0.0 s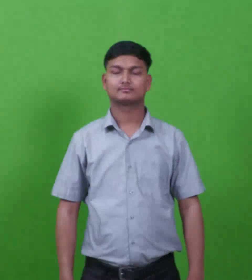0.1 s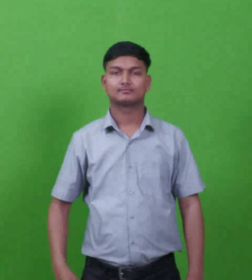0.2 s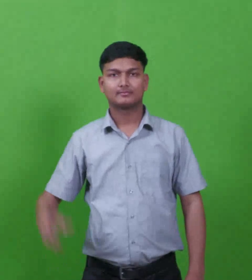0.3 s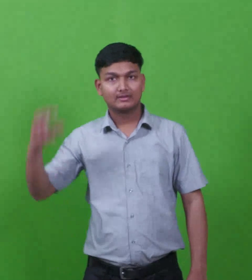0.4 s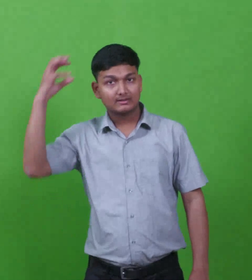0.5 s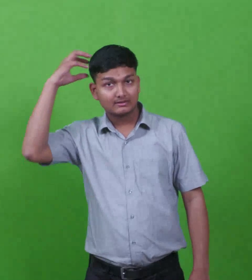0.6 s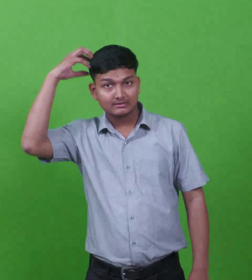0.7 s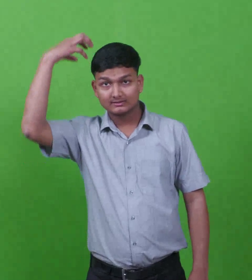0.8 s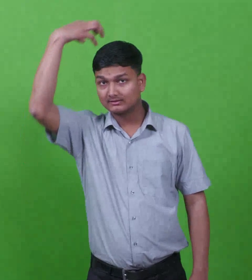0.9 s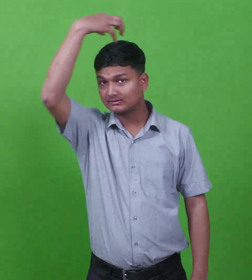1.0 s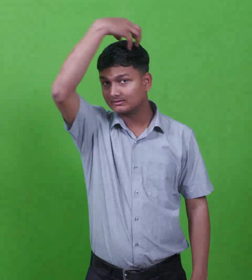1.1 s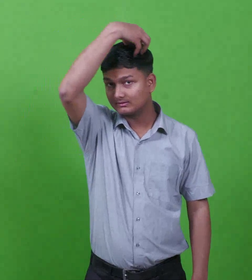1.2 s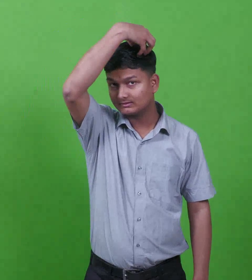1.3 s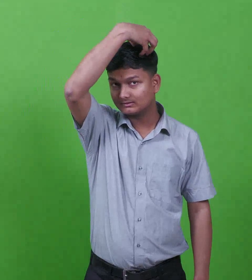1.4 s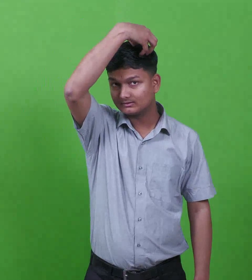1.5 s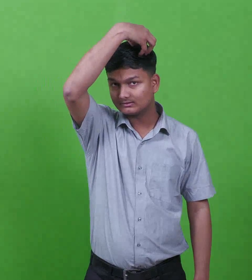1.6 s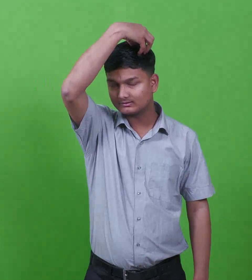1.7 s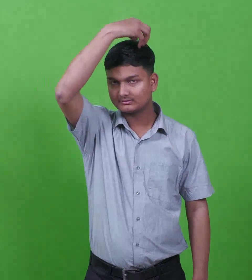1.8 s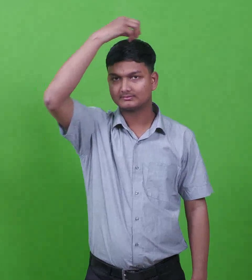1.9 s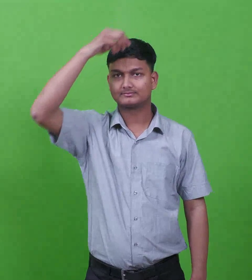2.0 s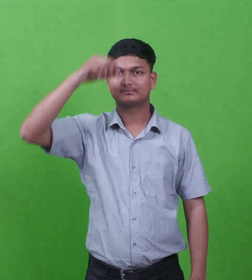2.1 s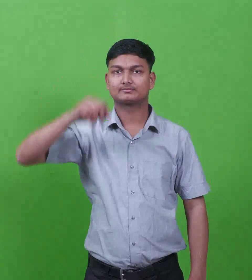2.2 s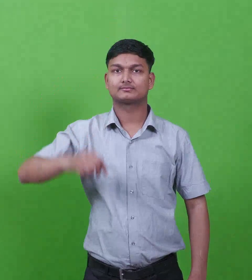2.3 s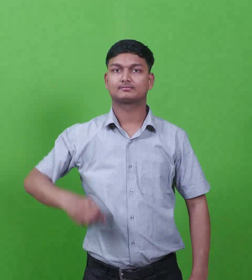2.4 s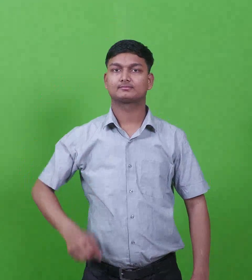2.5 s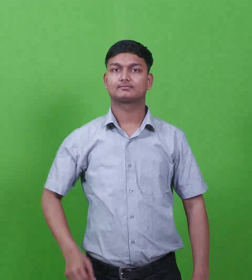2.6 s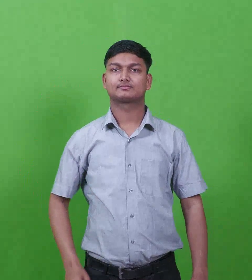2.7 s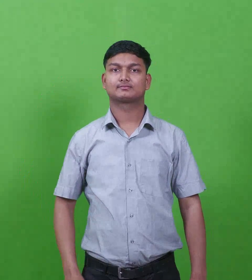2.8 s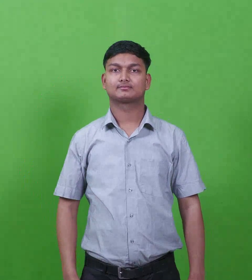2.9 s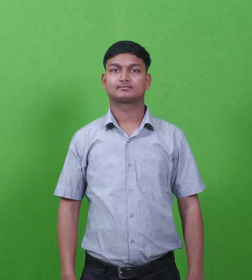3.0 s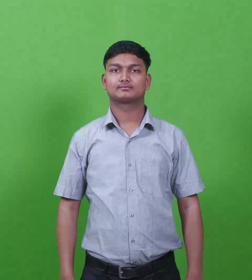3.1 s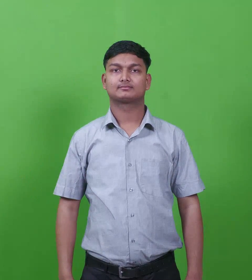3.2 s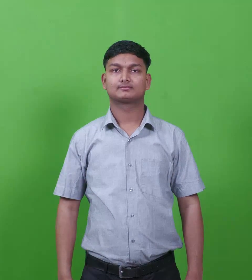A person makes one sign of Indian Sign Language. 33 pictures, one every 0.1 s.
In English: hacaliah
